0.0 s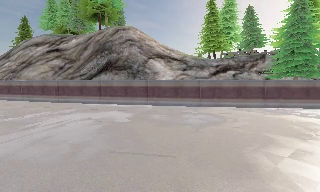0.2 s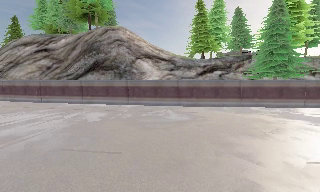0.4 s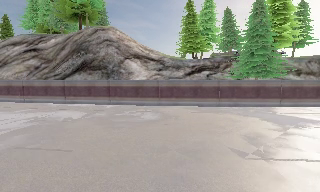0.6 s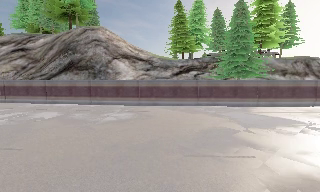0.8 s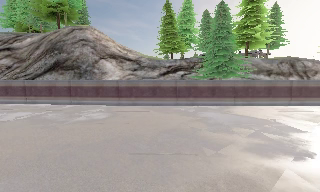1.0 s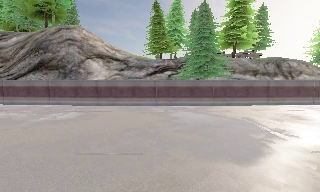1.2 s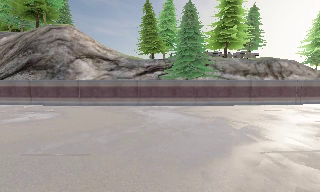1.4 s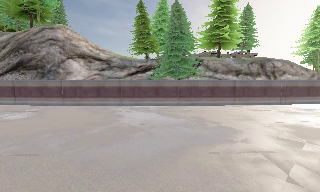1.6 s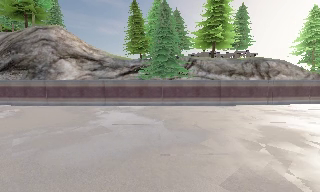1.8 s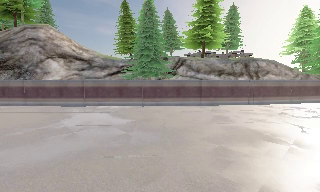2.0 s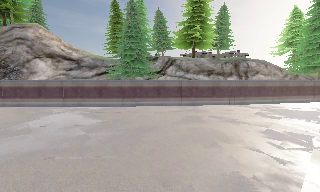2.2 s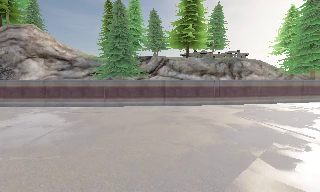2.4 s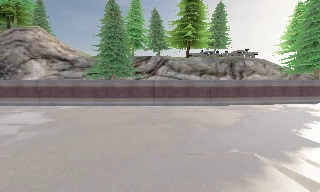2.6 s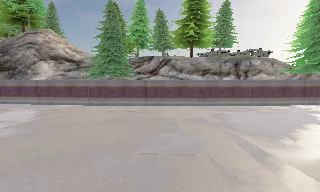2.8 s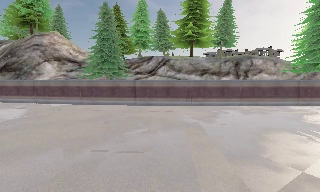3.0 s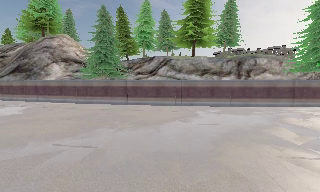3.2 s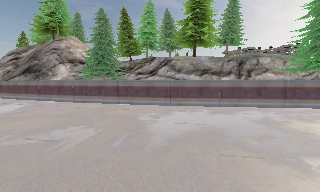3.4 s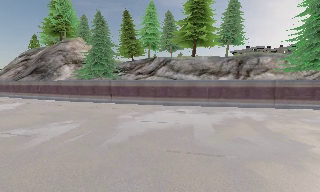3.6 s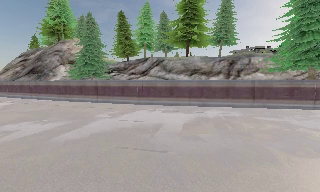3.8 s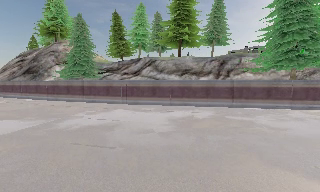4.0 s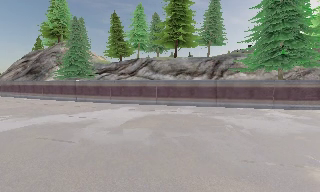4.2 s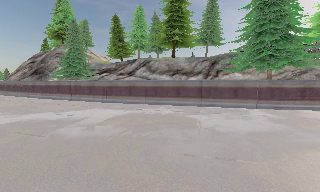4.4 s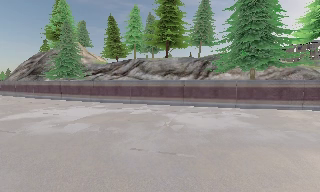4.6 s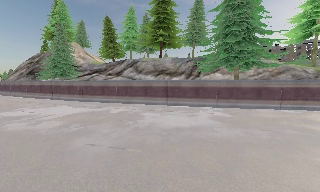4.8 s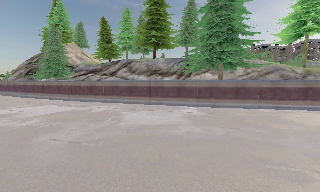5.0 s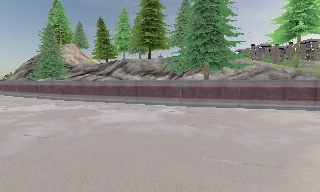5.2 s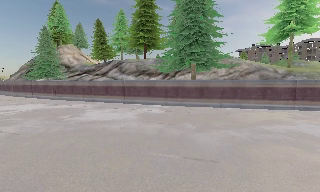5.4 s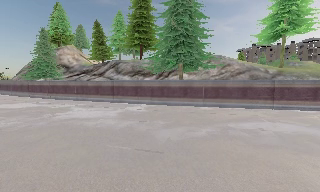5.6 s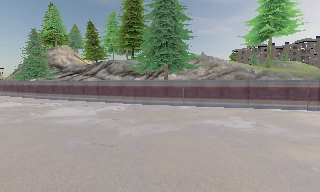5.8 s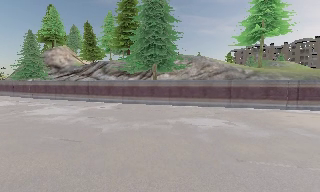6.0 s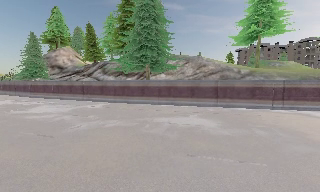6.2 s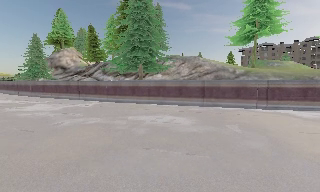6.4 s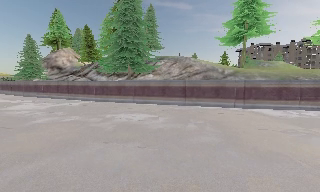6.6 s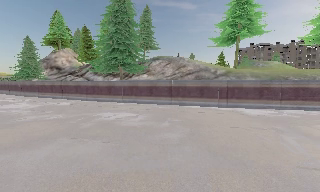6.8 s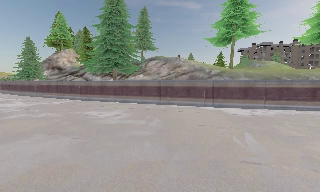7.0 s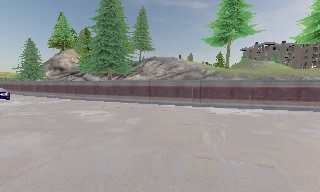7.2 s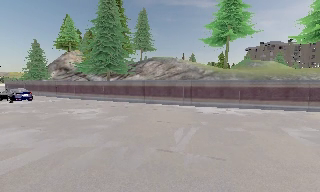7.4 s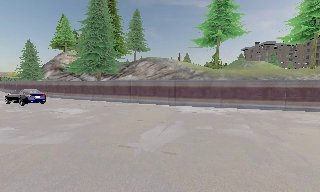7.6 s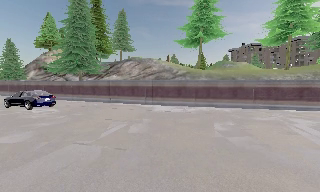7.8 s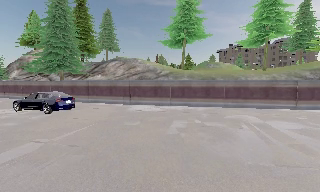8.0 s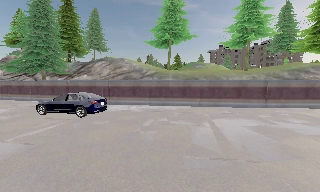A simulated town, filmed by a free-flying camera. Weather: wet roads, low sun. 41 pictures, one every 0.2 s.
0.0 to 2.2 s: The camera travels to its right, about 17 m, so close, fixed things drift to the left.
2.2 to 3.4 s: The camera pans to its left, which is counterclockwise from overhead, by about 20 degrees. It travels to its right, about 11 m, so close, fixed things drift to the left.
3.4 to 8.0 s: The camera pans to its left, which is counterclockwise from overhead, by about 10 degrees. It travels to its right, about 35 m, so close, fixed things drift to the left.
The film runs backward here.
